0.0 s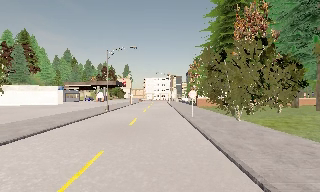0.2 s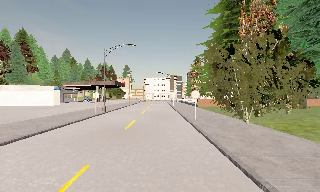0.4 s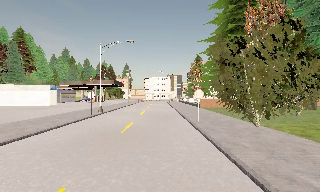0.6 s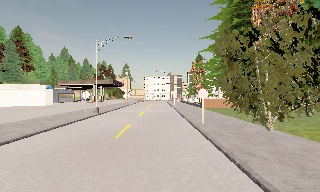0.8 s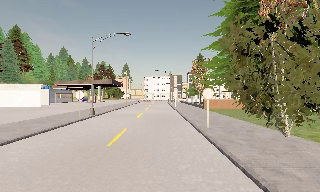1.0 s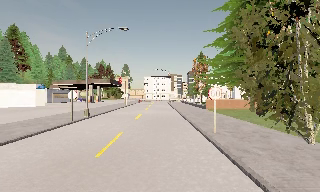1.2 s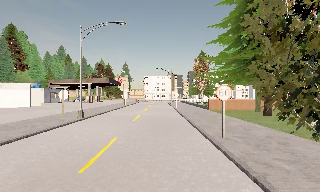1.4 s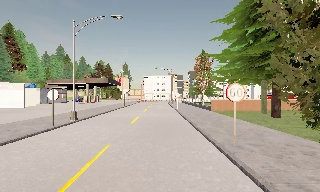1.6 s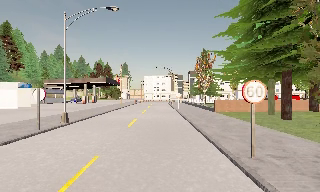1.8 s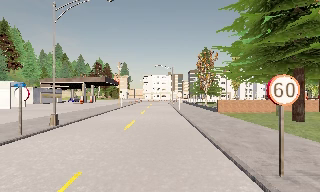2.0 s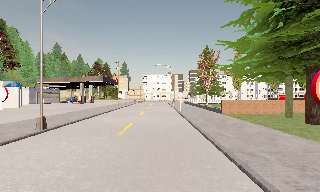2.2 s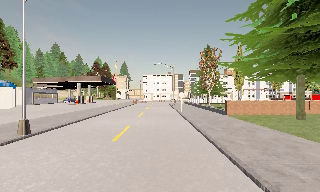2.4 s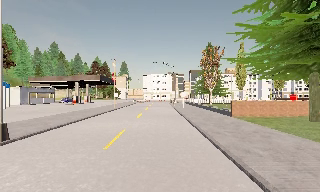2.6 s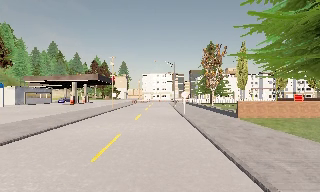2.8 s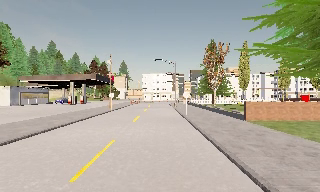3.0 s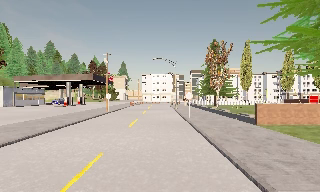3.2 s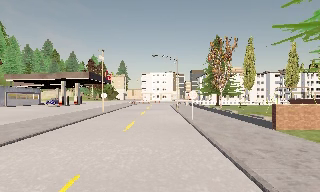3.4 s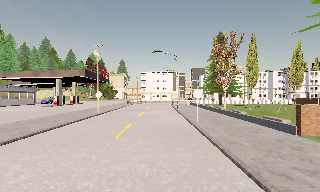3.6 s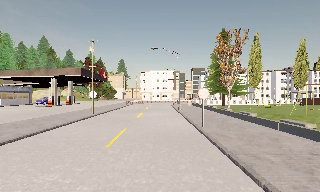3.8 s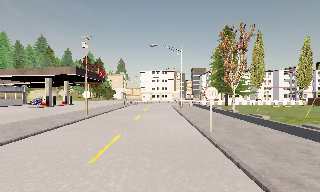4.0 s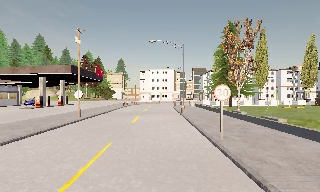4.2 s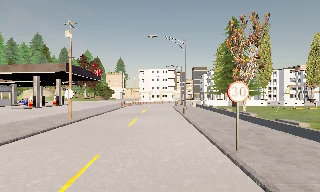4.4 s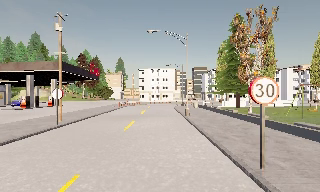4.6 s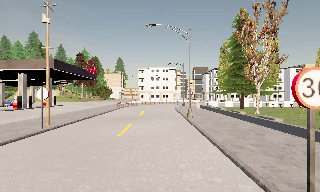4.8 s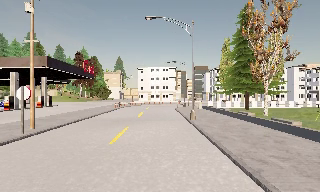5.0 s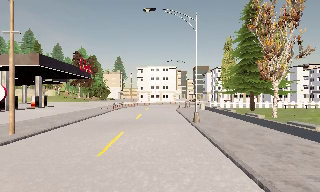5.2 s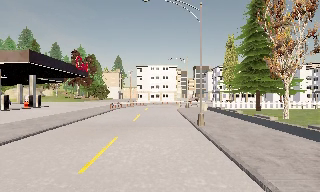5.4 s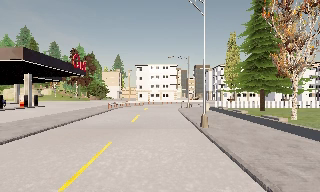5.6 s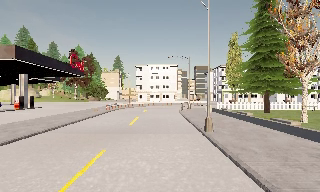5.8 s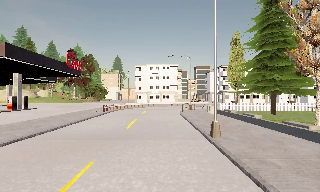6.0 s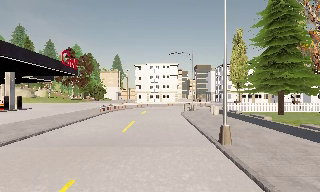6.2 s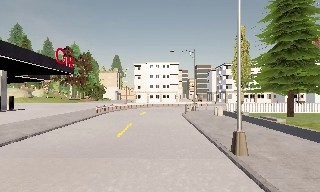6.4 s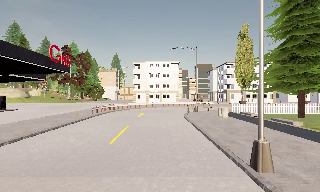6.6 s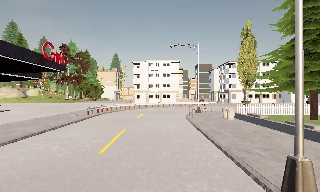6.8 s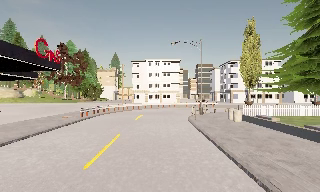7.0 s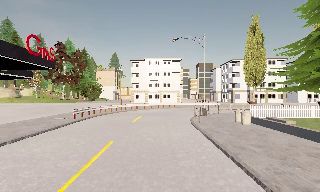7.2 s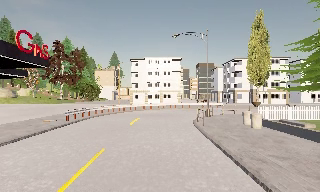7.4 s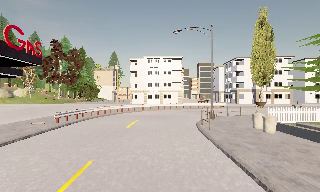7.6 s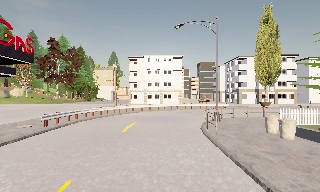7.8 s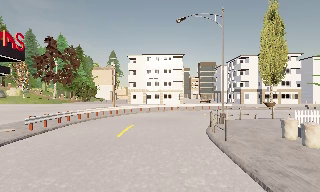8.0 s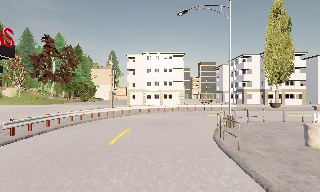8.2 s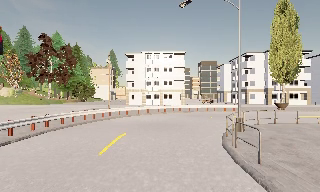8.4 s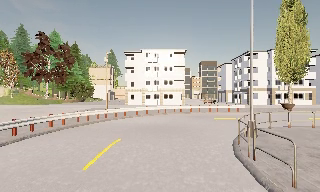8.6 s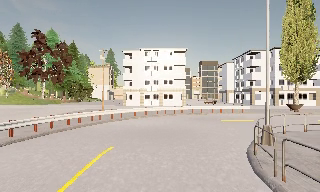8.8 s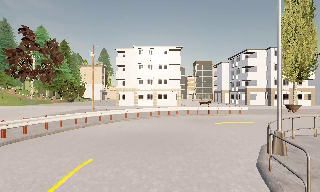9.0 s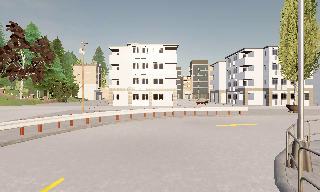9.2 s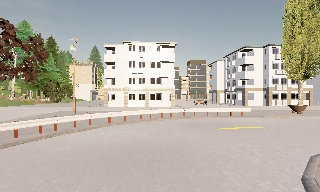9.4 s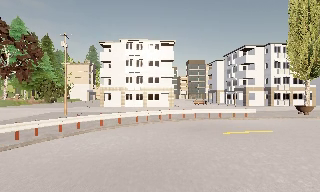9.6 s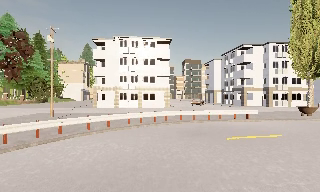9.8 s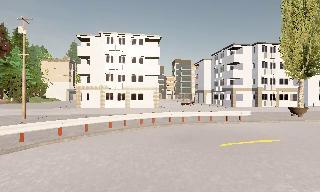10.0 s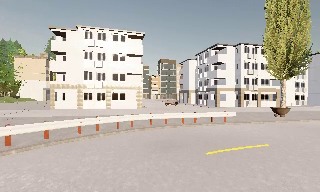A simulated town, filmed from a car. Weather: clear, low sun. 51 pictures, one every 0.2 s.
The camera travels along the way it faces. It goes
forward.
0.0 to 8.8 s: The camera travels forward, about 50 m, so what stands in front looms larger.
8.8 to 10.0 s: The scene slides to the left, as the camera pans about 15 degrees to its right. It travels forward, about 6 m, so what stands in front looms larger.
The film runs forward here.
